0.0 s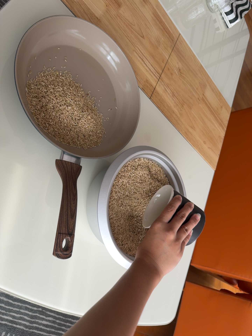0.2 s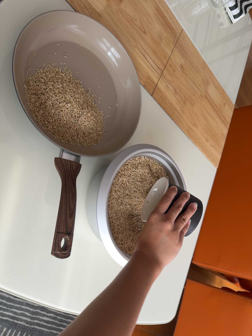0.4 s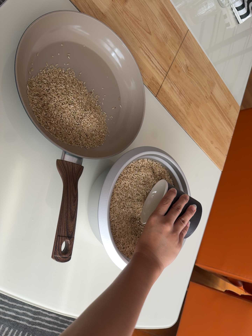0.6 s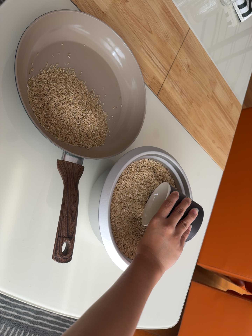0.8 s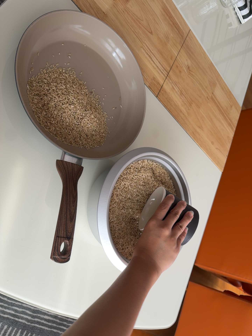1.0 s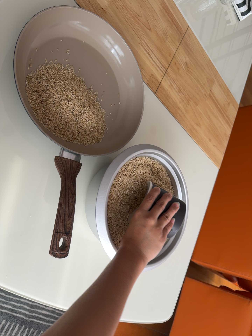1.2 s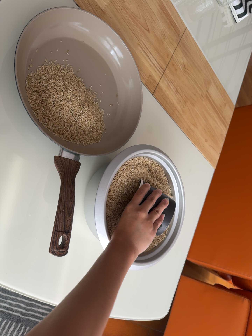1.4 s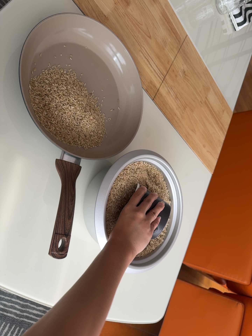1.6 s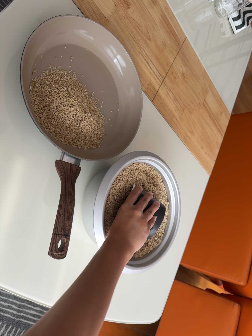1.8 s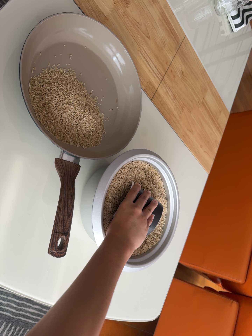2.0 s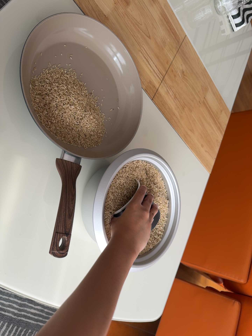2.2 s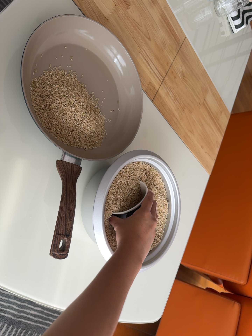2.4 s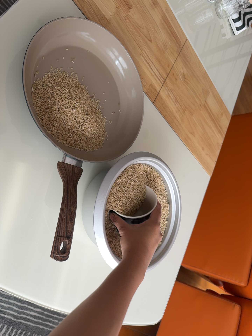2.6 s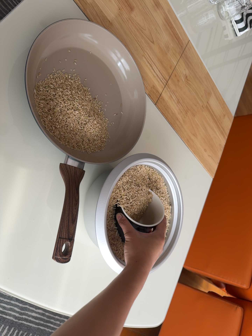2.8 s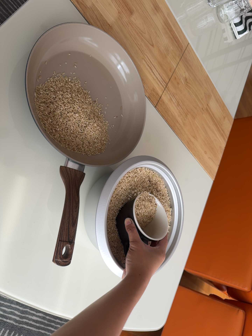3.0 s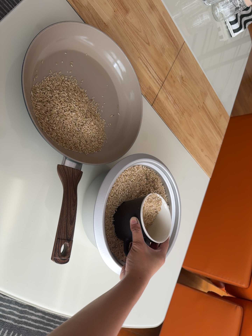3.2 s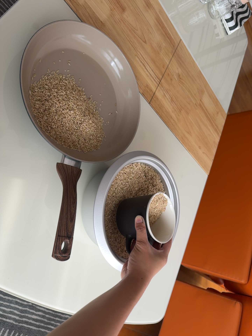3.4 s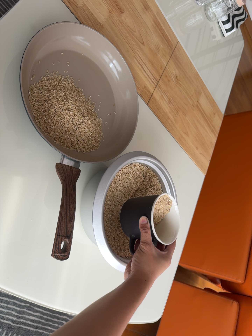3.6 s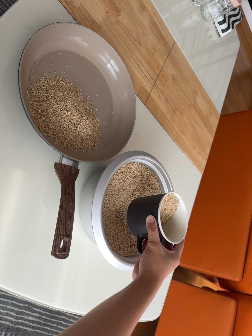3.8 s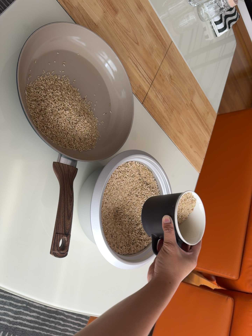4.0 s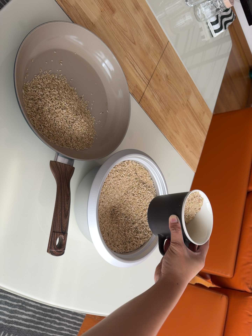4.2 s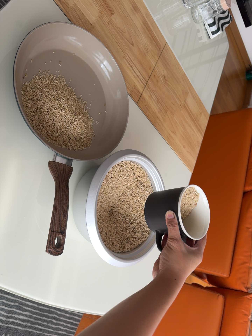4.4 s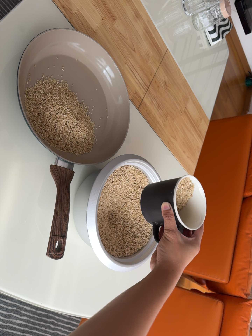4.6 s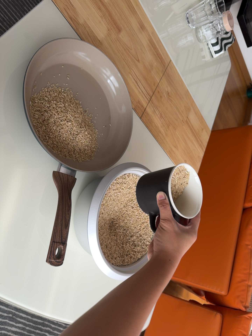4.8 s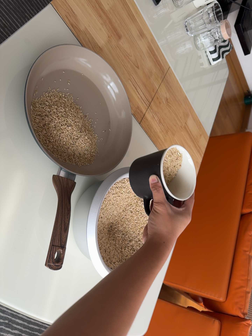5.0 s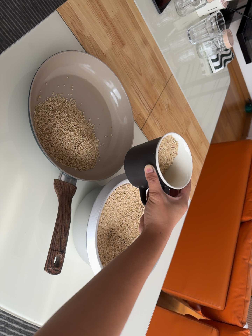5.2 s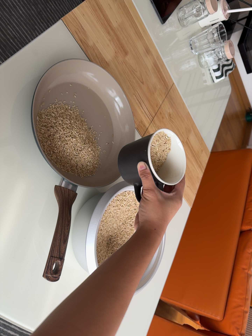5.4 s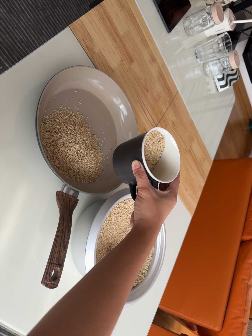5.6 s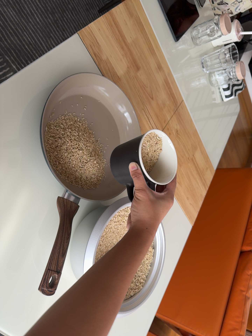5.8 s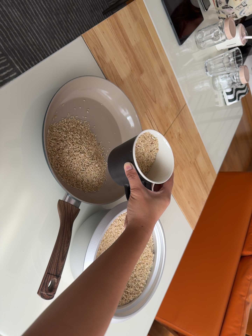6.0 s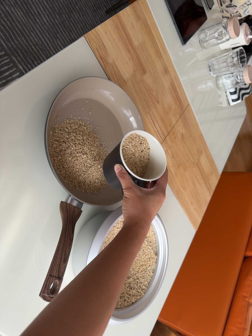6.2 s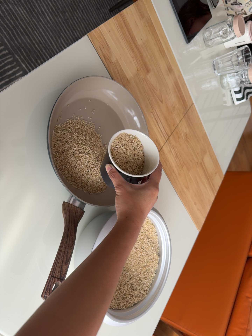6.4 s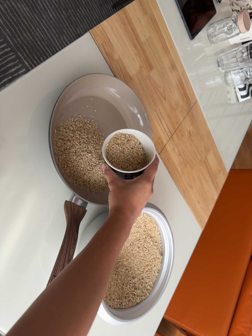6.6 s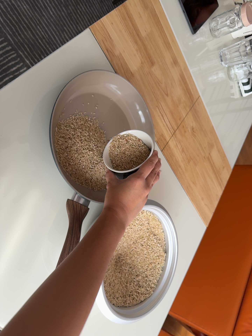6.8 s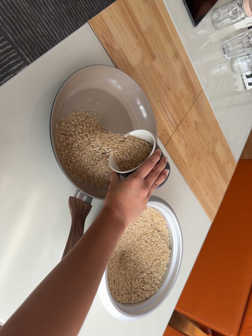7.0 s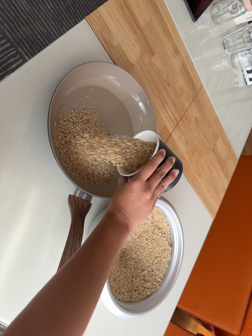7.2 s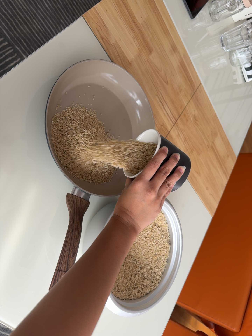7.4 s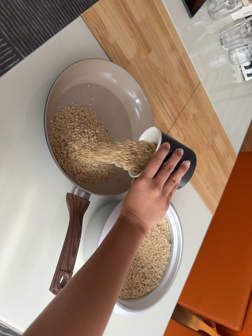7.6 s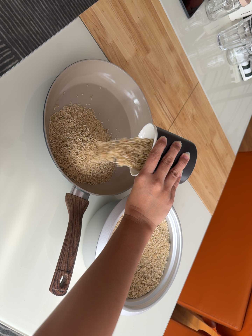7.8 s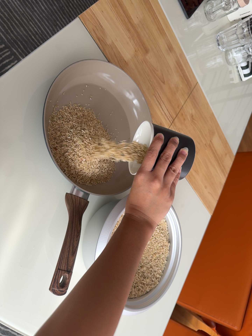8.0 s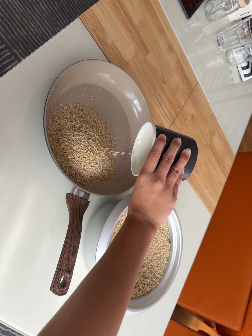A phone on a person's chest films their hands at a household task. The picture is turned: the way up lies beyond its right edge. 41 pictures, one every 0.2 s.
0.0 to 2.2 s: The camera shifts only a little, or ends up much as it began.
2.2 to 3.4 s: The camera keeps its place and its aim.
3.4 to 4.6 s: The camera shifts only a little, or ends up much as it began.
4.6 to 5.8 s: The camera rolls about its line of sight by about 10 degrees, and the scene rotates clockwise.
5.8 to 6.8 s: The camera shifts only a little, or ends up much as it began.
6.8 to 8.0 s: The camera keeps its place and its aim.
The film runs forward here.
